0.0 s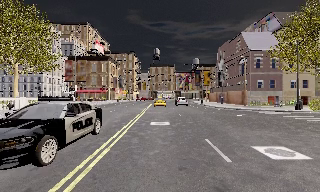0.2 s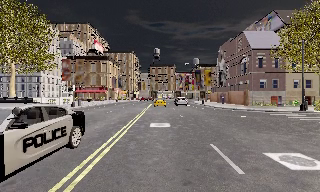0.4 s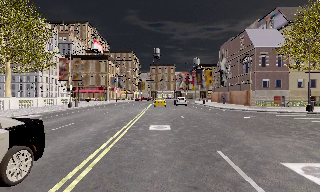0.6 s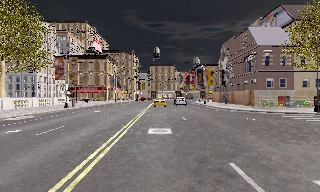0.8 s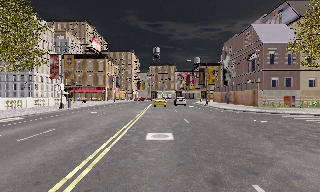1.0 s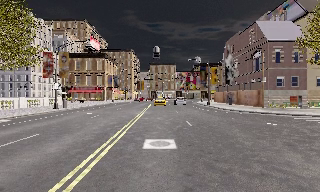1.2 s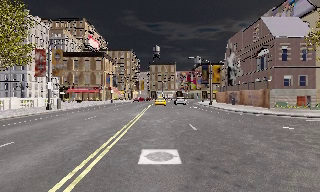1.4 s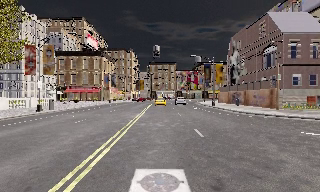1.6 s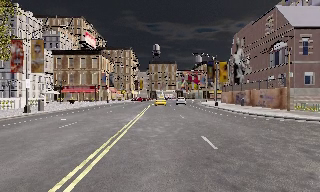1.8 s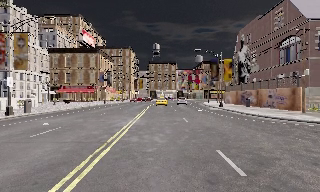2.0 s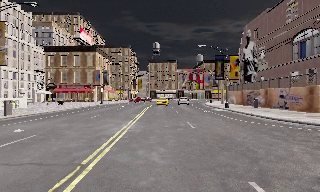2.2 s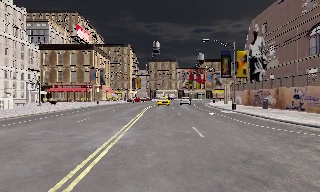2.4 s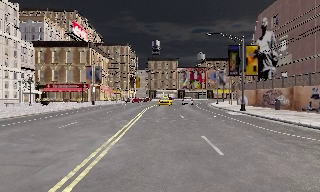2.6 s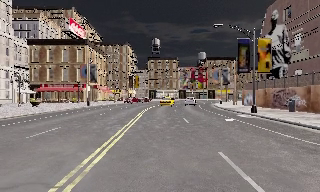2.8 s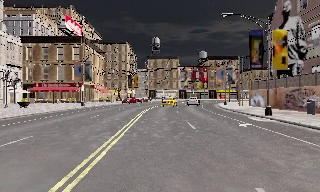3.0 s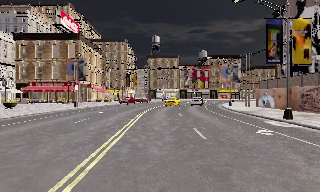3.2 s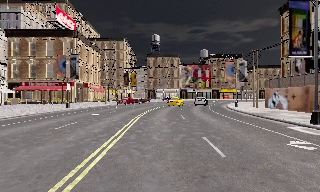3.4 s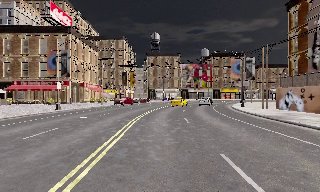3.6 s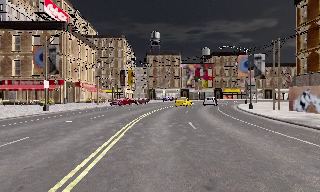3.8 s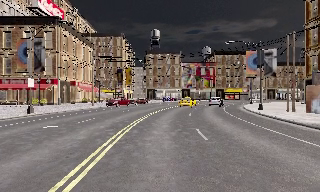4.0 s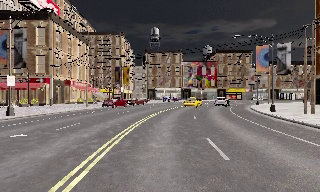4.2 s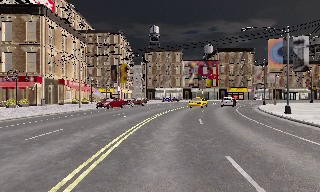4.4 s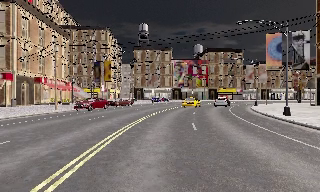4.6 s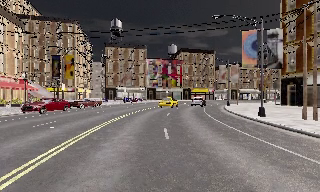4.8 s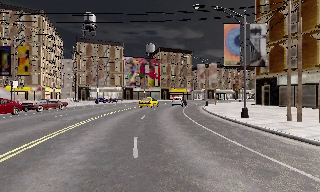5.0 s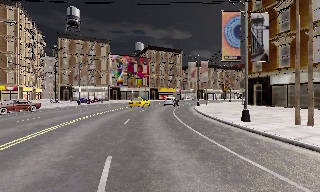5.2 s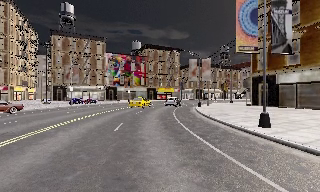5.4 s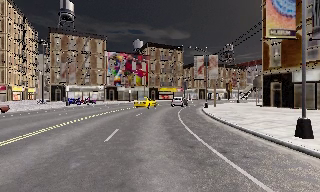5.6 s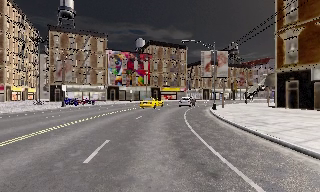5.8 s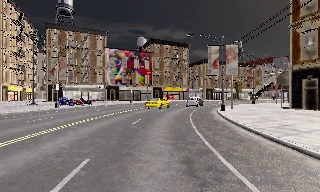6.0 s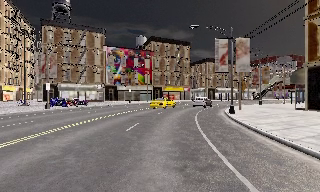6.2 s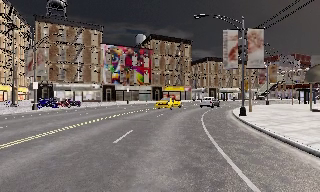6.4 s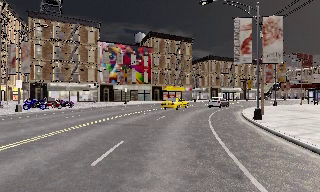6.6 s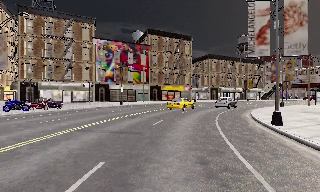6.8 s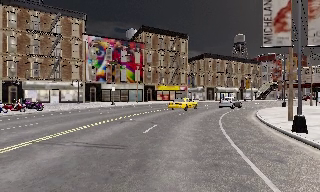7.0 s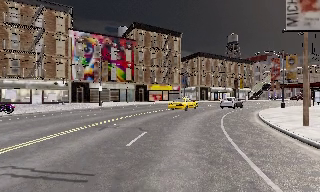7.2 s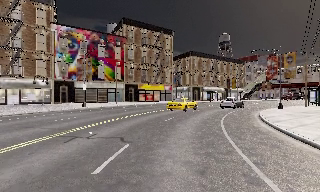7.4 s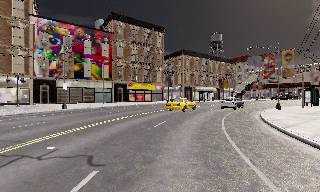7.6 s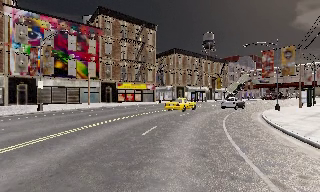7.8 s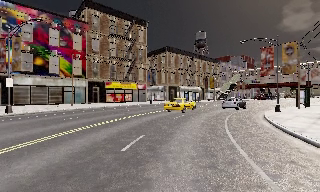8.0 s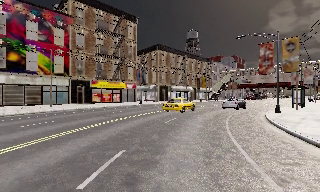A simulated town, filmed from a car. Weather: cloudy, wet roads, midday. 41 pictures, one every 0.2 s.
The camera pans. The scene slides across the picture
to the left.
The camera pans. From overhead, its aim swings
clockwise.
0.0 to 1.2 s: The camera travels forward, about 5 m, so what stands in front looms larger. It gains speed.
1.2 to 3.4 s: The camera travels forward, about 19 m, so what stands in front looms larger.
3.4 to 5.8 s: The camera pans to its right, which is clockwise from overhead, by about 25 degrees. It travels forward, about 20 m, so what stands in front looms larger.
5.8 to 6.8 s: The camera travels forward, about 9 m, so what stands in front looms larger.
6.8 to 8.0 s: The camera swings to its right by about 20 degrees, and the scene slides to the left. It travels forward, about 11 m, so what stands in front looms larger.
The film runs forward here.
